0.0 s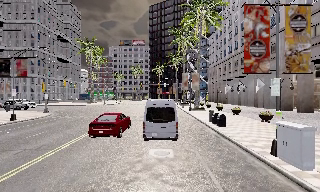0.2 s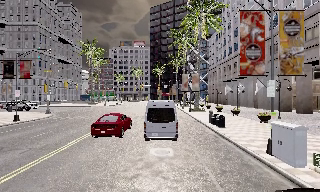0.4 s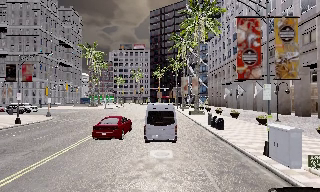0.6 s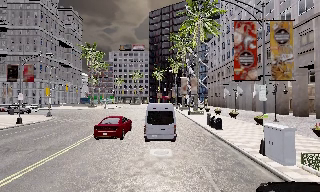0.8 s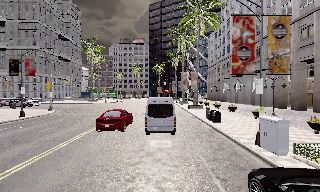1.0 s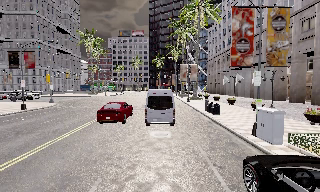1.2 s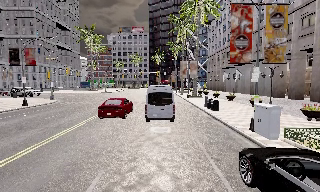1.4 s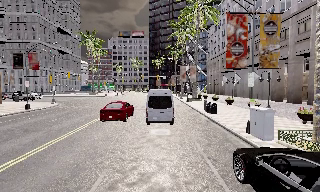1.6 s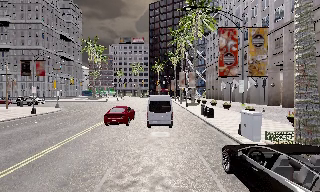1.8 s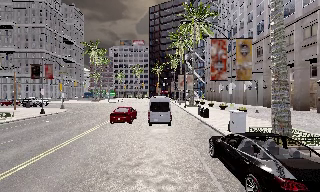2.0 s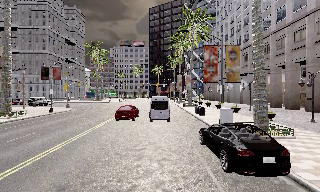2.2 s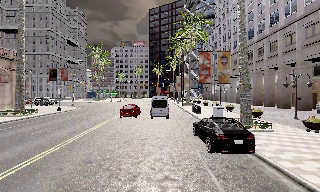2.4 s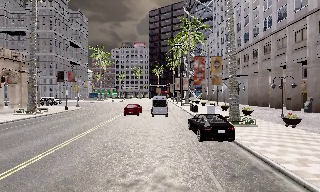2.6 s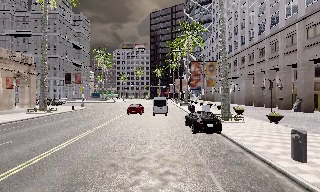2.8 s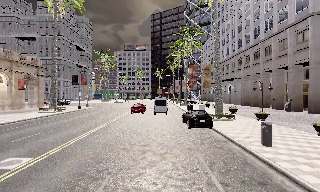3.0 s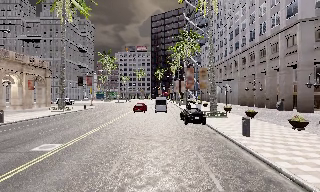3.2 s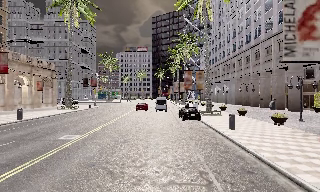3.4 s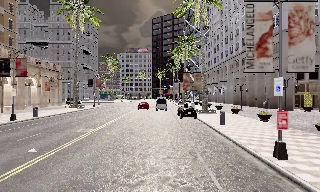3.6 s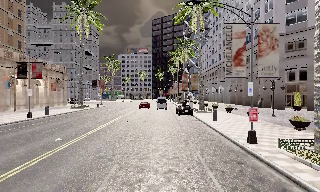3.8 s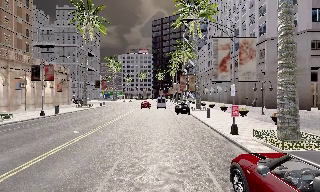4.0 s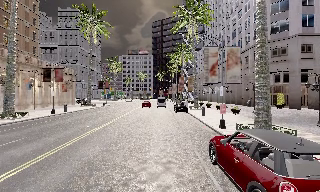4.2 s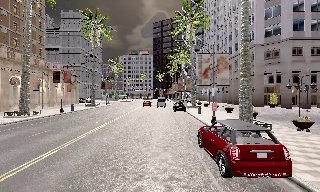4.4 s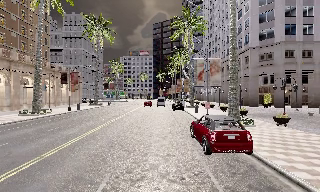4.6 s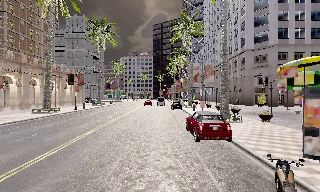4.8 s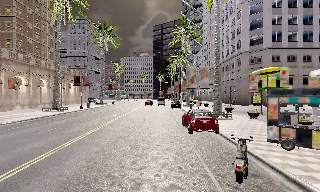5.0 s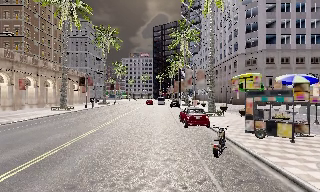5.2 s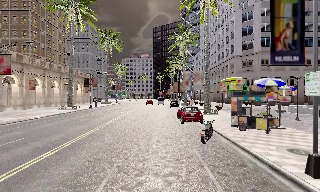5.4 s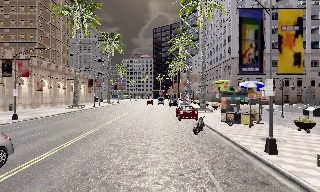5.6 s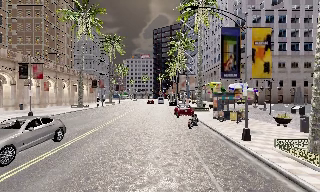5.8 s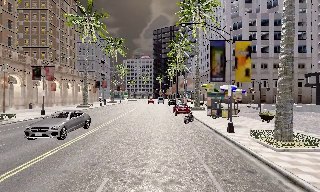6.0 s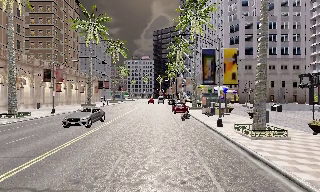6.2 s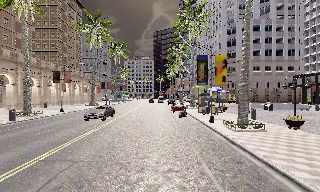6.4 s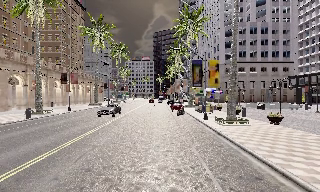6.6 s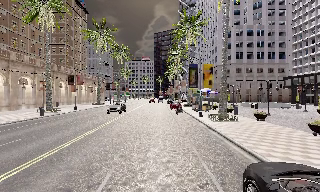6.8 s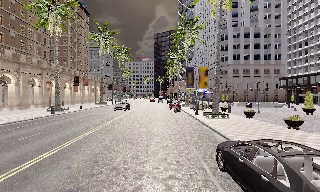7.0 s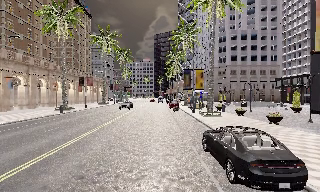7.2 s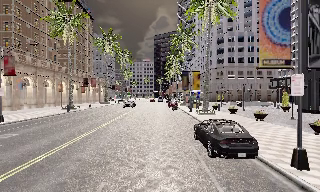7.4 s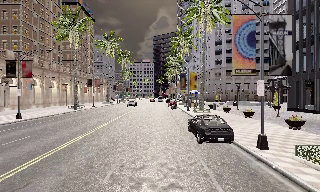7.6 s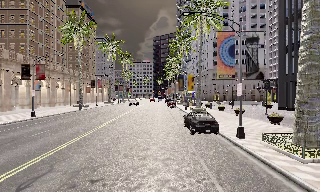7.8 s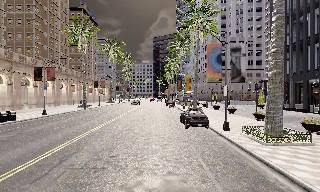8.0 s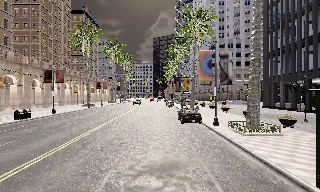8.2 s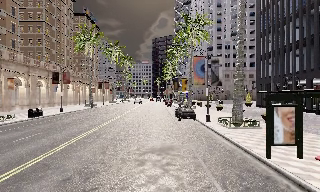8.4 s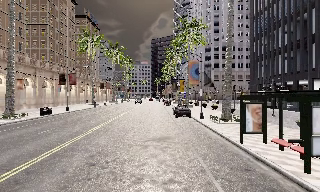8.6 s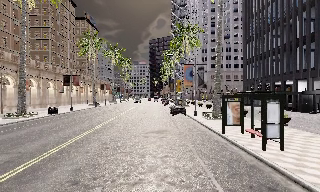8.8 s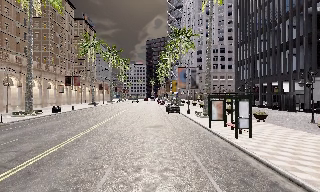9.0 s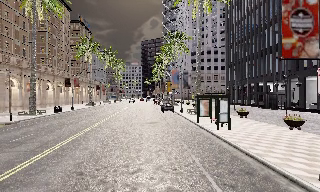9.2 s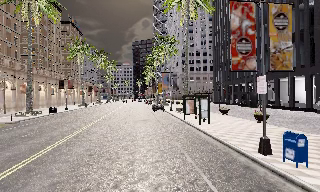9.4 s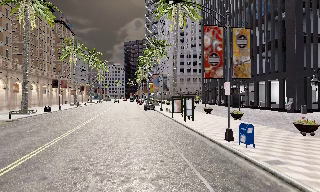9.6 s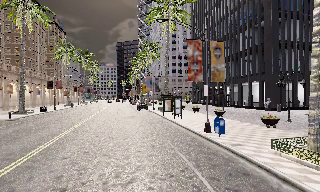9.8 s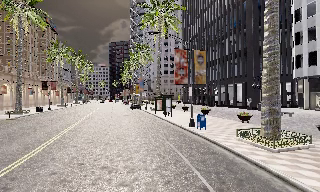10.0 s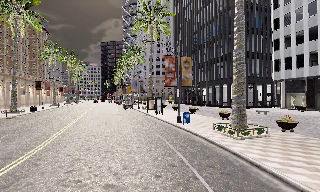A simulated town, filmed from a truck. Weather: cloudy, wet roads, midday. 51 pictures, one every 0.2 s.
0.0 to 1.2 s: The camera travels backward, about 1.5 m, so what stands in front gets smaller.
1.2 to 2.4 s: The camera travels backward, about 8 m, so what stands in front gets smaller. It gains speed.
2.4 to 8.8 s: The camera travels backward, about 65 m, so what stands in front gets smaller.
8.8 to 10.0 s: The camera pans to its right, which is clockwise from overhead, by about 15 degrees. It travels backward, about 12 m, so what stands in front gets smaller.
The film runs backward here.
